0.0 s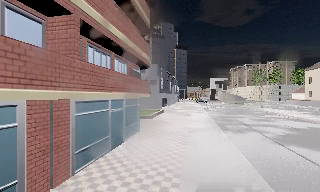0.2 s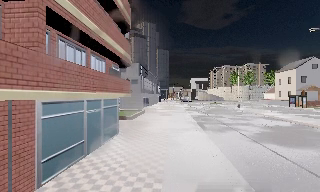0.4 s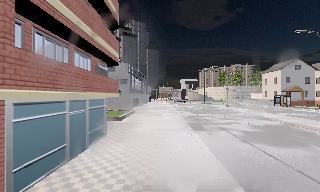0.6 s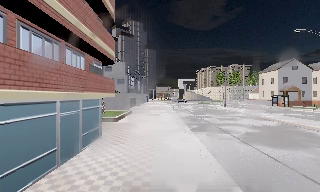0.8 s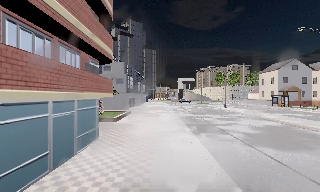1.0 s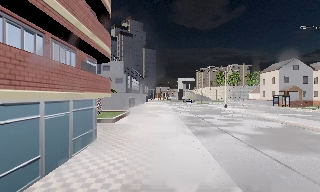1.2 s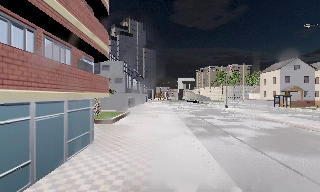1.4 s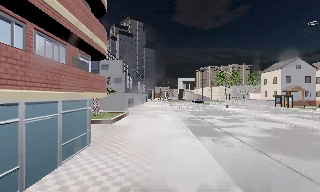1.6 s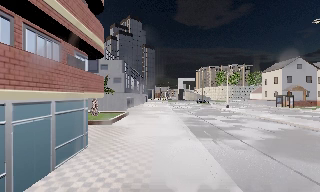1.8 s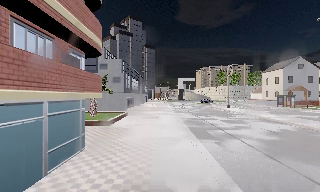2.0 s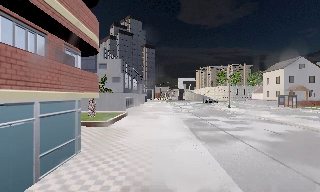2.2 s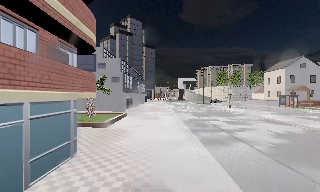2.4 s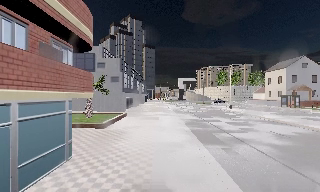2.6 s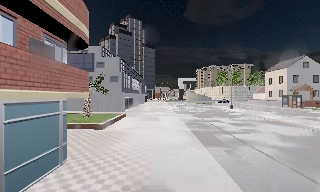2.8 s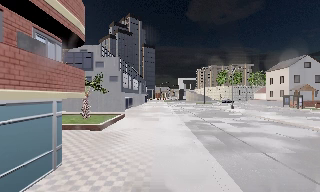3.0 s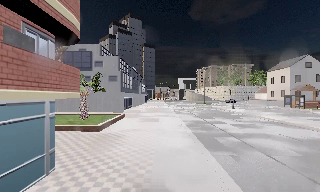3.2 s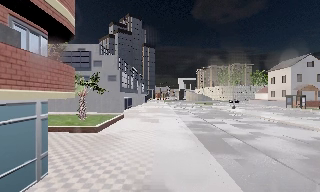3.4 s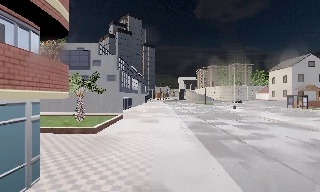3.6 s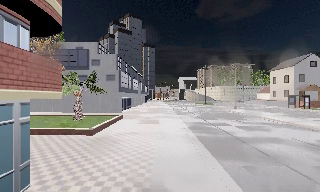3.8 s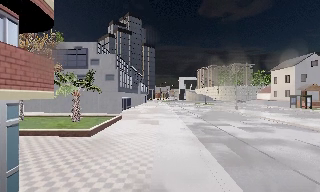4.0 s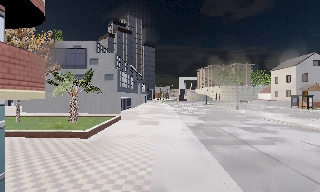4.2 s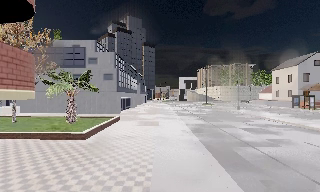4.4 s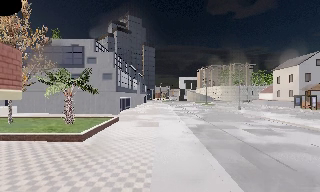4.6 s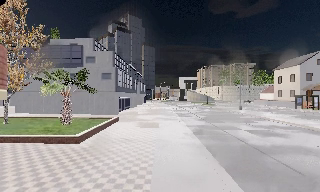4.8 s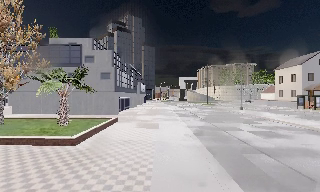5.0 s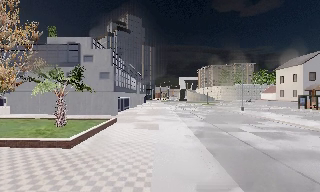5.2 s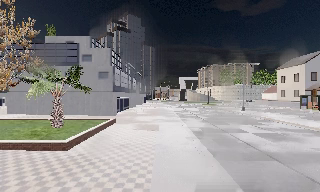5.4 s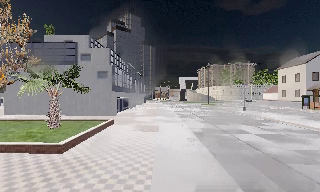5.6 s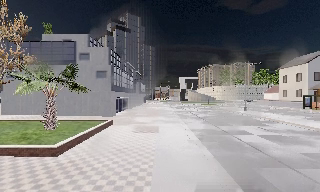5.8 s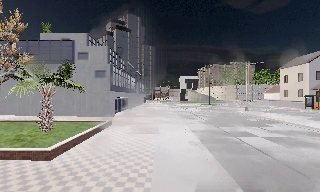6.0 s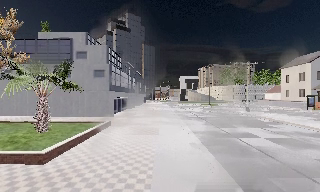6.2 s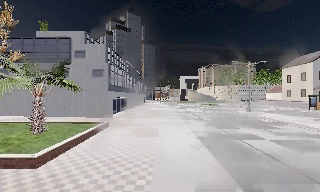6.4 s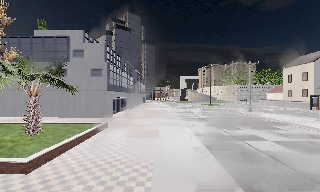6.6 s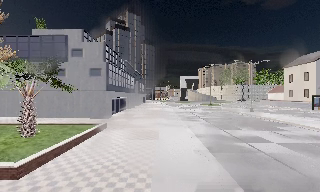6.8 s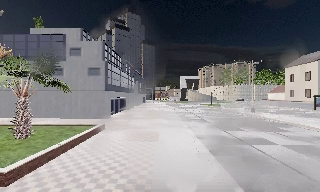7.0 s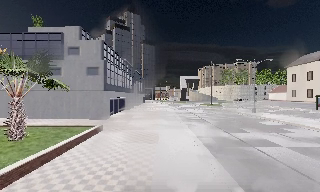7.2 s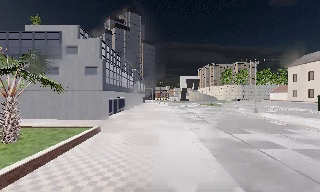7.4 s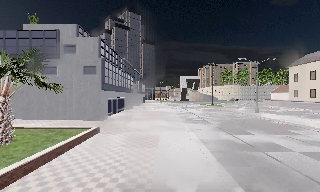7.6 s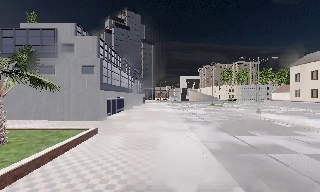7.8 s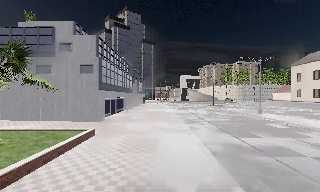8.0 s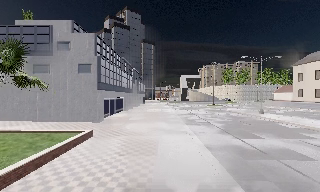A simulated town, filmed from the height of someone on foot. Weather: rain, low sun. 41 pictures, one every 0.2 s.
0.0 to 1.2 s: The camera swings to its right by about 10 degrees, and the scene slides to the left. It travels forward, about 2 m, so what stands in front looms larger.
1.2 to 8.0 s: The camera travels forward, about 12 m, so what stands in front looms larger.
The film runs forward here.
